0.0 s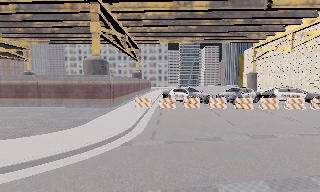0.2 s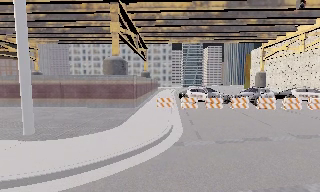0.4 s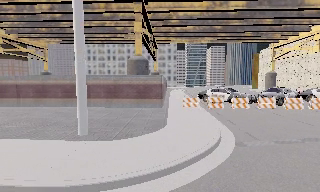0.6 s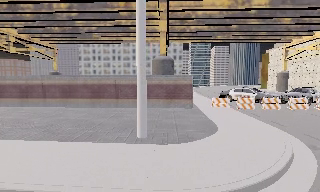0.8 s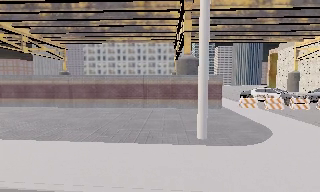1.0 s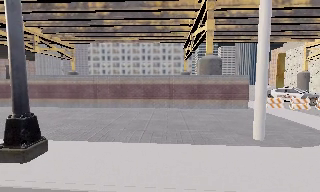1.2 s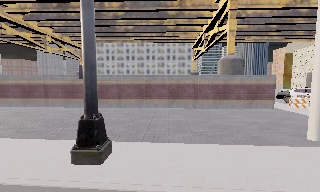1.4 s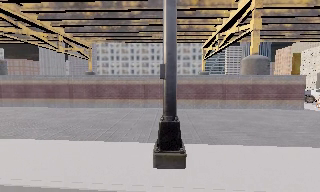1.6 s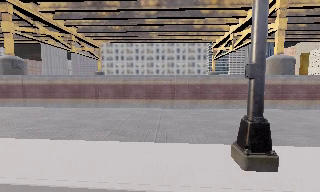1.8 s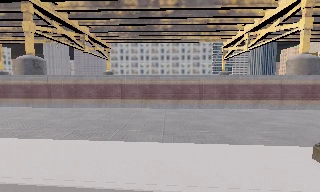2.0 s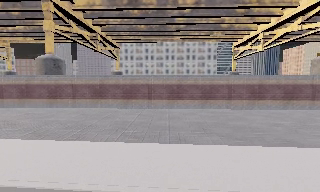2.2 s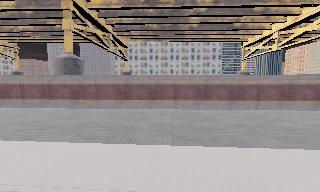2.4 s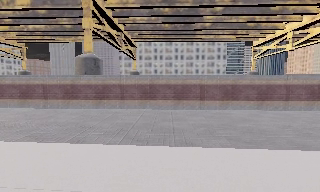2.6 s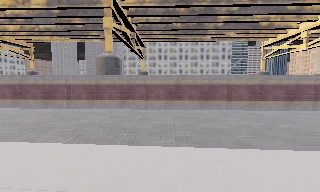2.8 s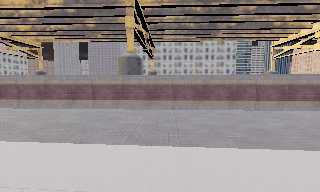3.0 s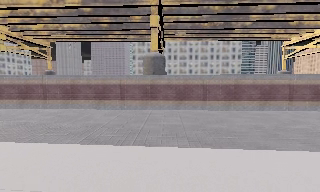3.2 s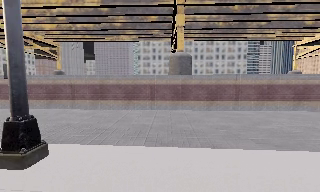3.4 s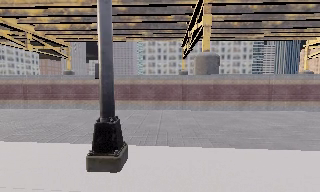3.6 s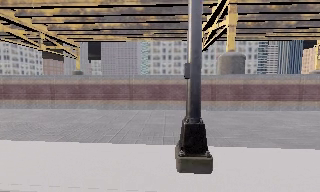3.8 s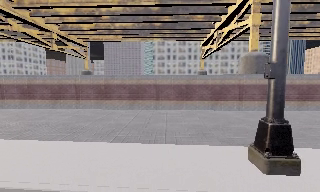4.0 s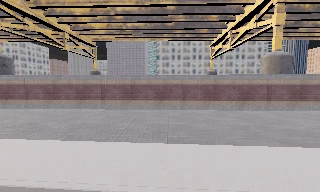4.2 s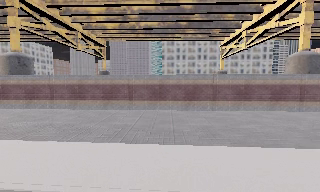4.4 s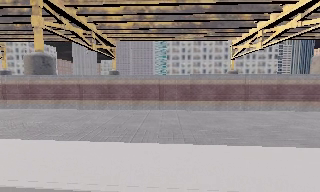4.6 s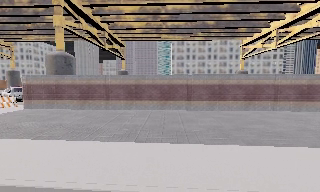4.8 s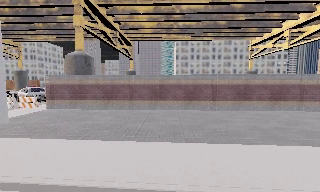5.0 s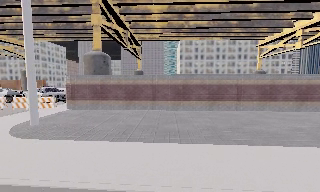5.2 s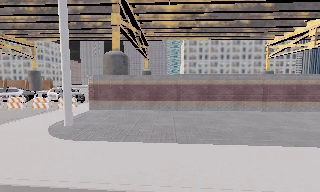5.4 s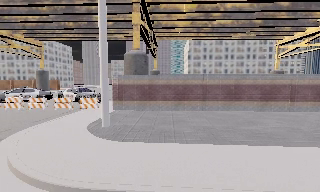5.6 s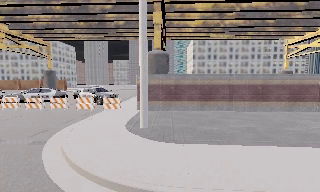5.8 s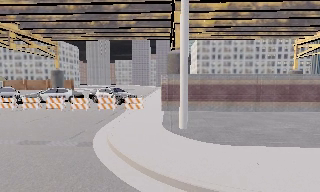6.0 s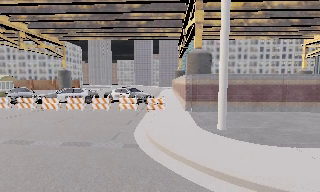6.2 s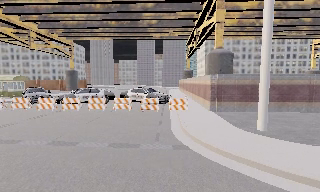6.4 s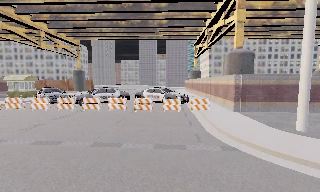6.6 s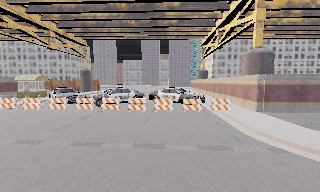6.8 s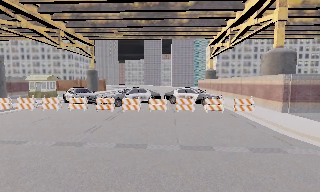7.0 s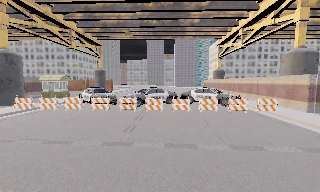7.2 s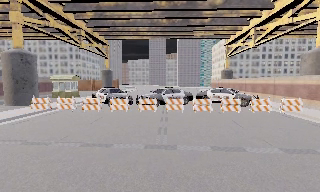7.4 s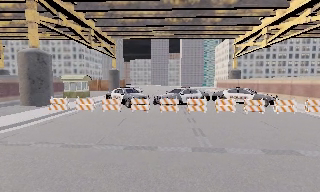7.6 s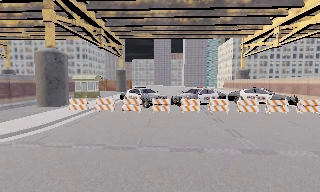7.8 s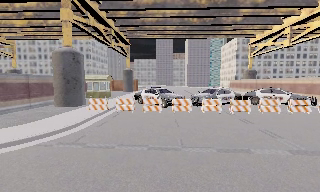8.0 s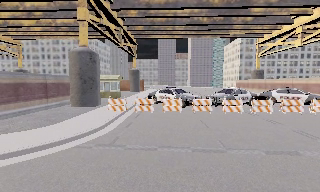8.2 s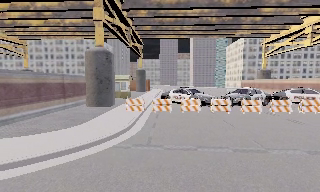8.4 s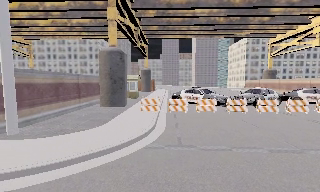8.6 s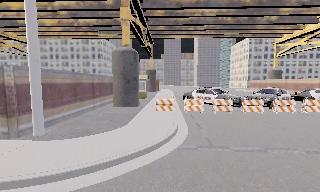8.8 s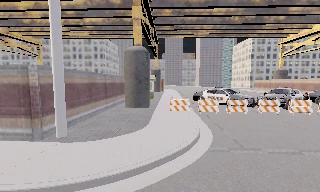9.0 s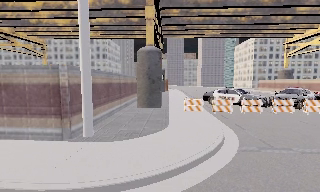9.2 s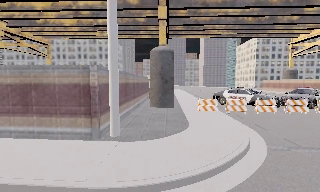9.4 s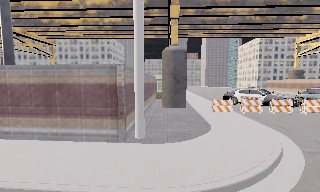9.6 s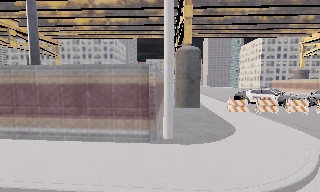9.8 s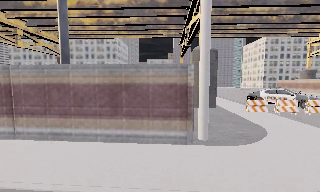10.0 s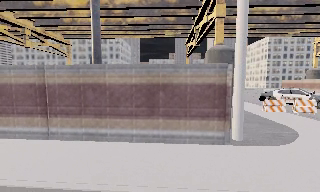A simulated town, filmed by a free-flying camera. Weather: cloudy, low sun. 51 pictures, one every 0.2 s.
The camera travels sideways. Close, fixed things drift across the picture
to the right.
0.0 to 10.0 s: The camera travels to its left, about 80 m, so close, fixed things drift to the right. It loses speed.
The film runs forward here.
